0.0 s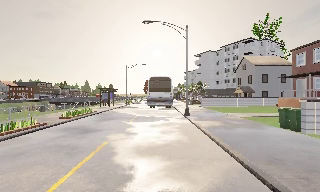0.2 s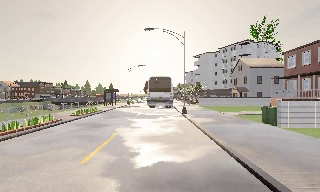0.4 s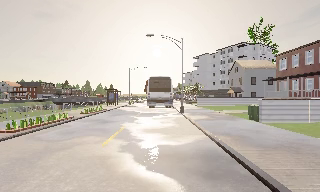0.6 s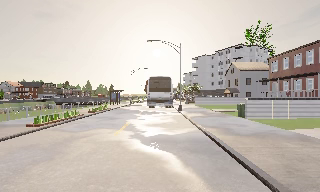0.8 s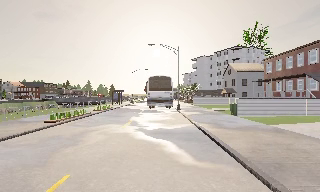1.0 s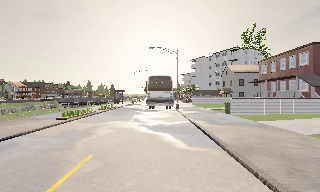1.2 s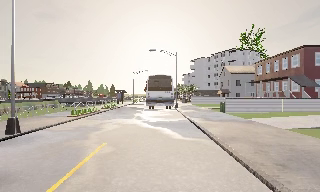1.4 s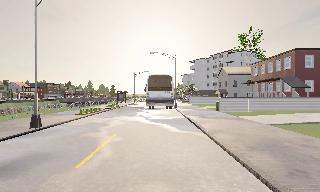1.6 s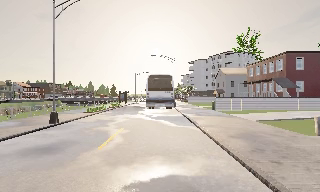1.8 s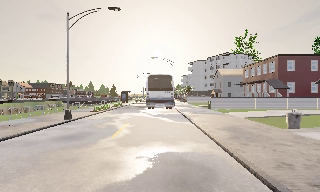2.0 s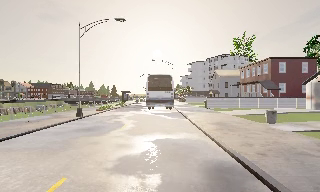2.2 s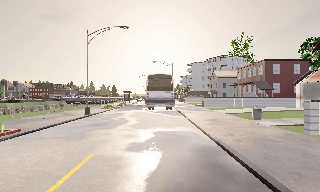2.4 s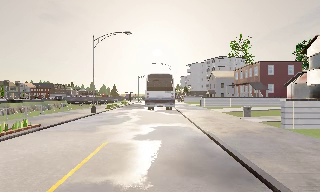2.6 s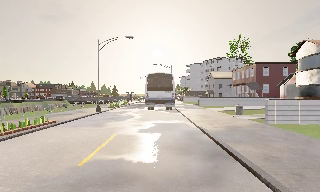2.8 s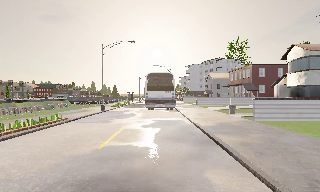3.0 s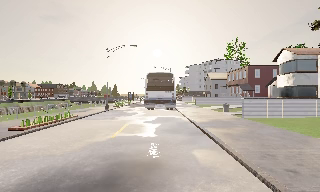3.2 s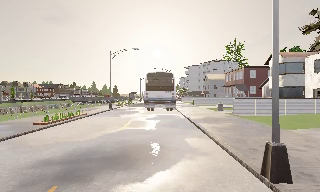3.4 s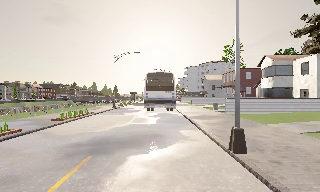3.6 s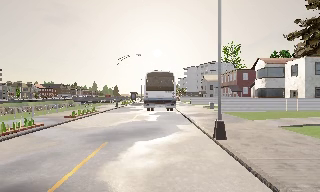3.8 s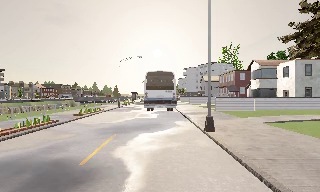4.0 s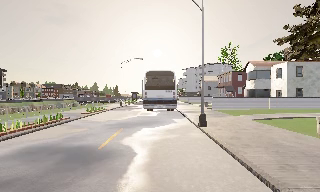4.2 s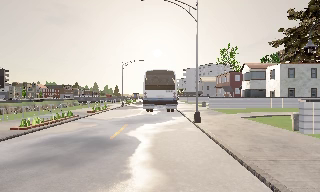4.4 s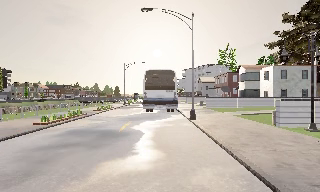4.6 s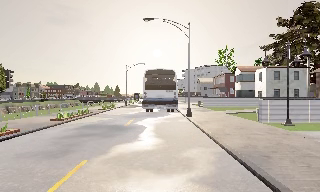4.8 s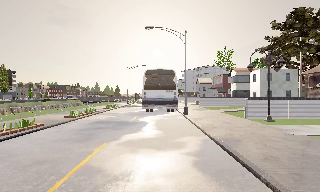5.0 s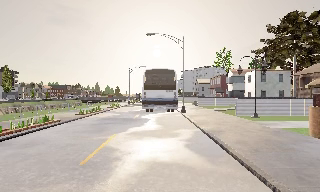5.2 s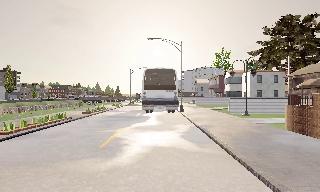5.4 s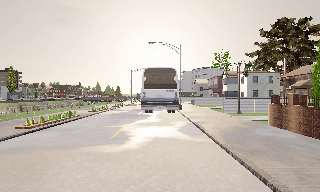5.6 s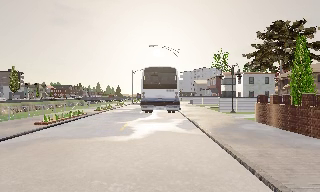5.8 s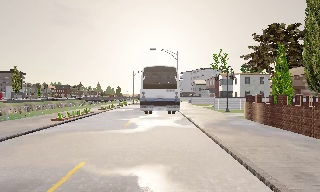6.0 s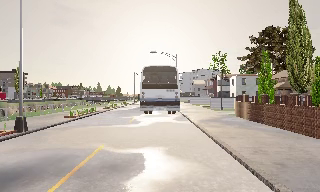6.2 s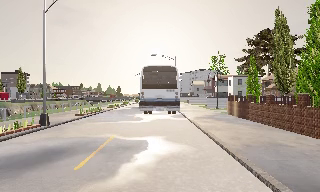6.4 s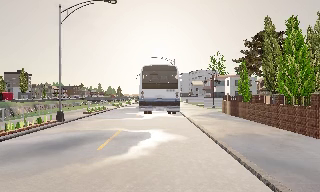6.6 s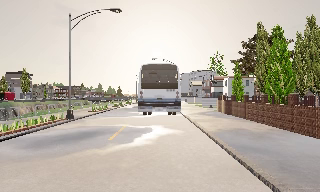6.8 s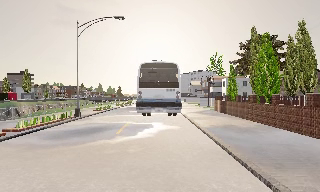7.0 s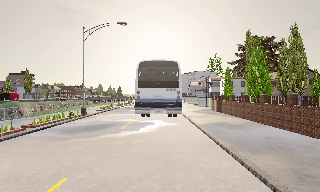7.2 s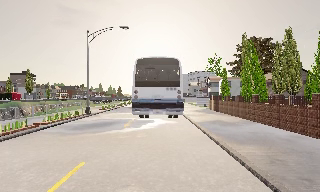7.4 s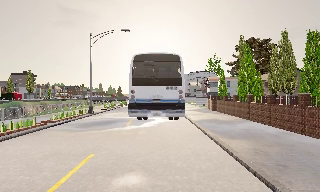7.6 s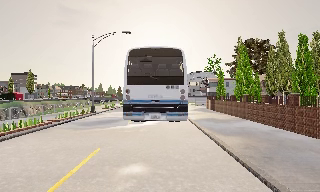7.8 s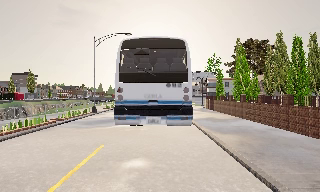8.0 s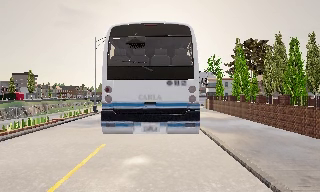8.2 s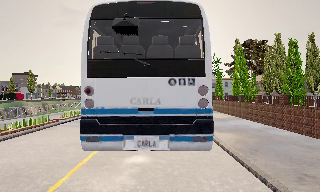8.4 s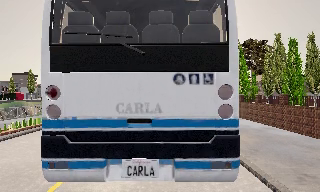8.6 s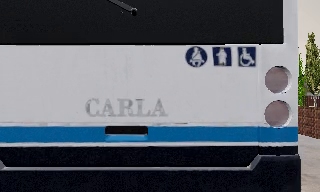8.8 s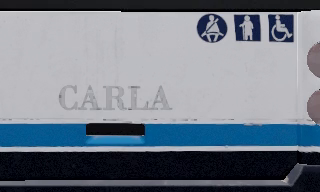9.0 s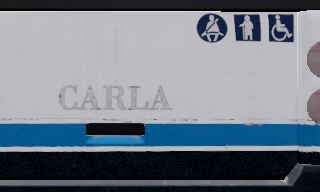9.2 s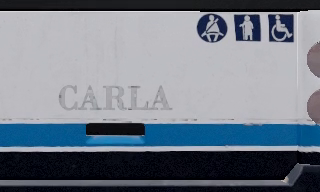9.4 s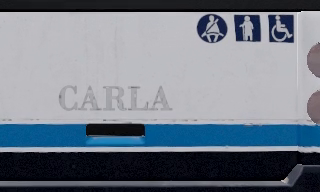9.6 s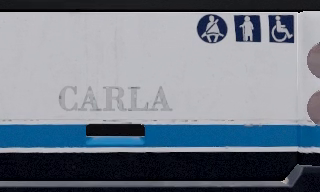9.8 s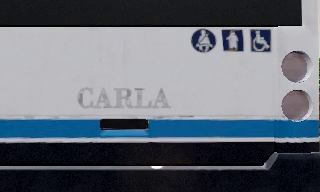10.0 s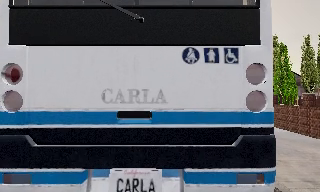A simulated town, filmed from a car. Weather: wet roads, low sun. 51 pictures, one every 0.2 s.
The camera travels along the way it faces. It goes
backward.
0.0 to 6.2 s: The camera travels backward, about 40 m, so what stands in front gets smaller.
6.2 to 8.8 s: The camera travels backward, about 7 m, so what stands in front gets smaller. It loses speed.
8.8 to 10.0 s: The camera travels backward, about 0.5 m, so what stands in front gets smaller. It gains speed.
The film runs backward here.
